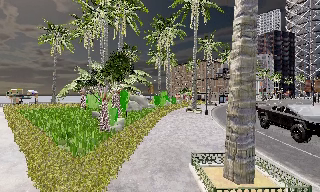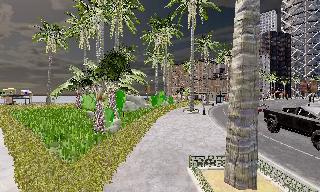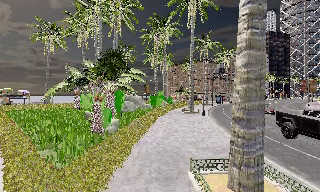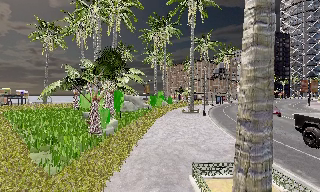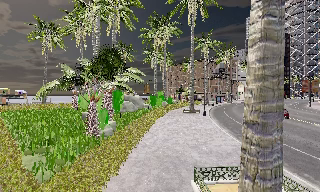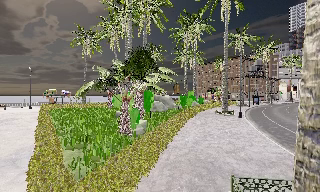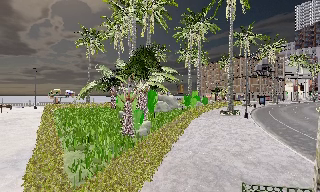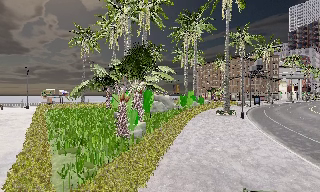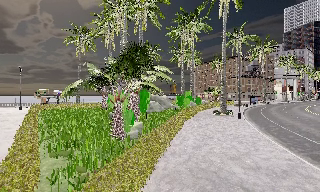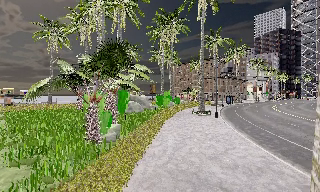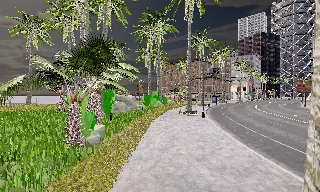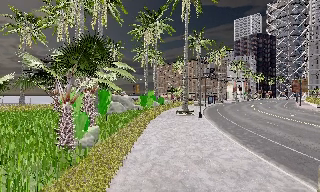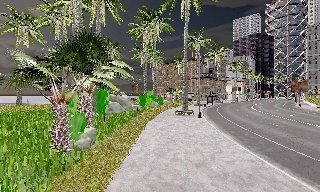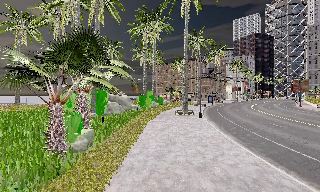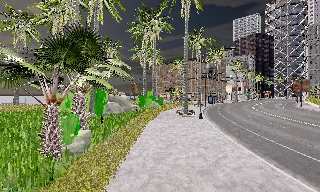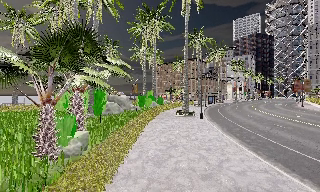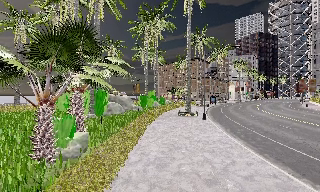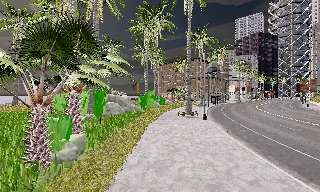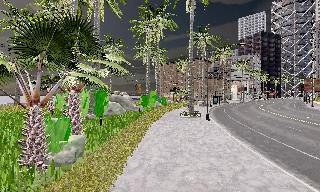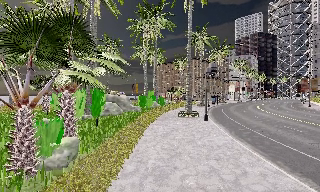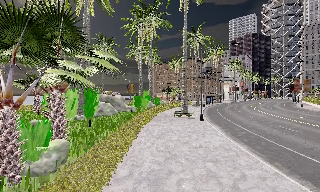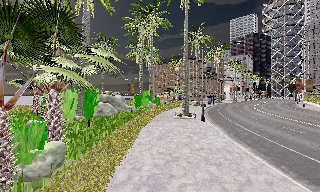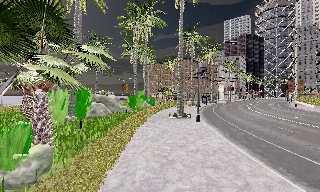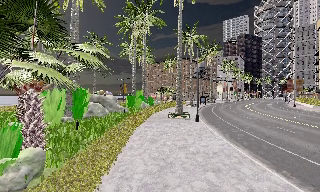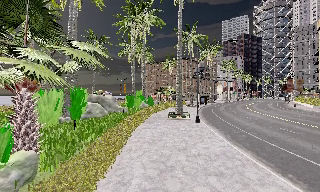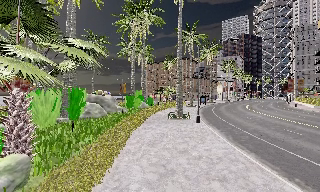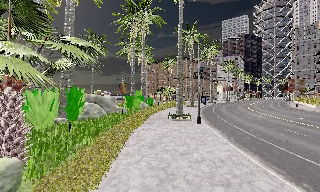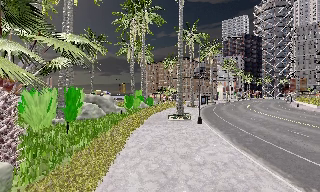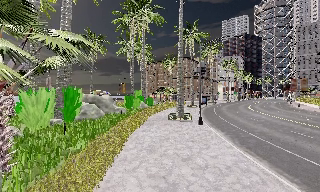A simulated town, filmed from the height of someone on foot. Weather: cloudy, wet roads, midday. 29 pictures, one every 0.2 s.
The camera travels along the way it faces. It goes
forward.
0.0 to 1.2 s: The camera pans to its left, which is counterclockwise from overhead, by about 10 degrees. It travels forward, about 1.5 m, so what stands in front looms larger.
1.2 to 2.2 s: The scene slides to the left, as the camera pans about 15 degrees to its right. It travels forward, about 1.5 m, so what stands in front looms larger.
2.2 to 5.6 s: The camera travels forward, about 5 m, so what stands in front looms larger.
The film runs forward here.
